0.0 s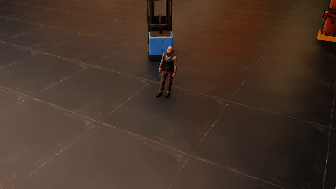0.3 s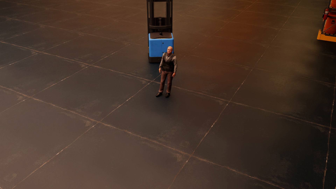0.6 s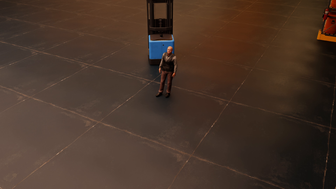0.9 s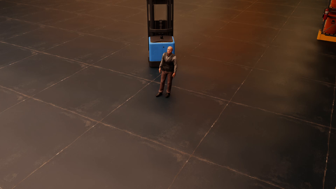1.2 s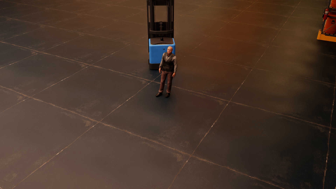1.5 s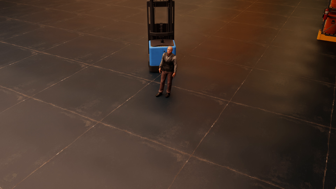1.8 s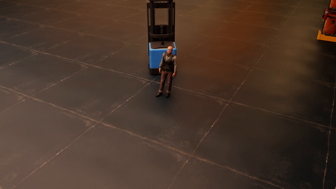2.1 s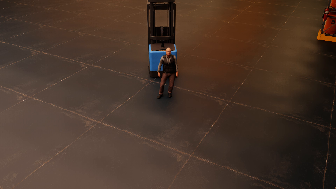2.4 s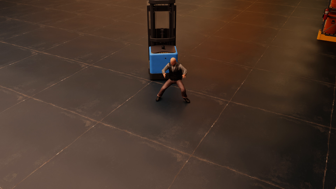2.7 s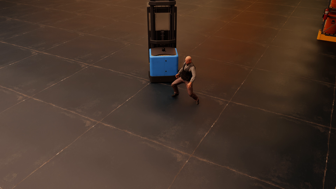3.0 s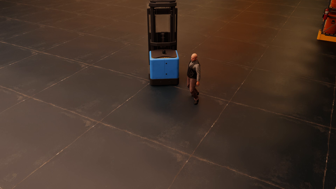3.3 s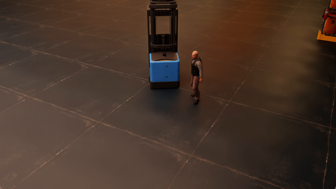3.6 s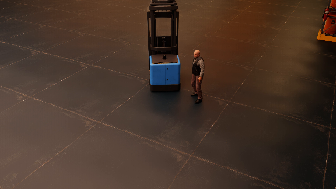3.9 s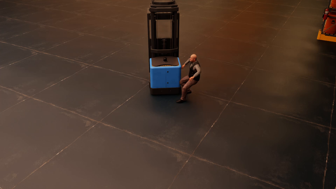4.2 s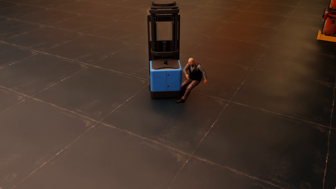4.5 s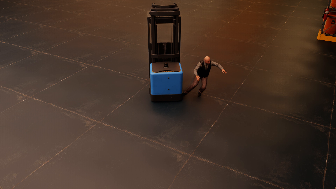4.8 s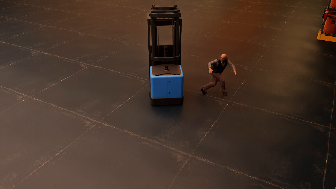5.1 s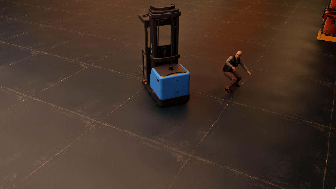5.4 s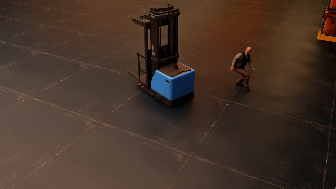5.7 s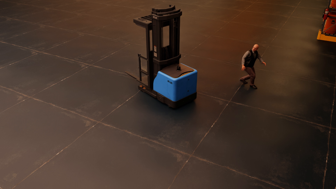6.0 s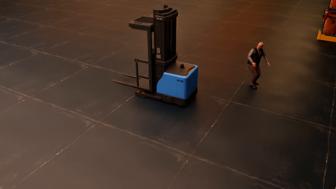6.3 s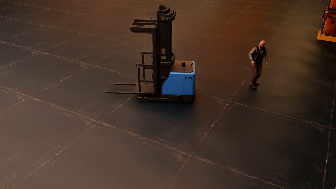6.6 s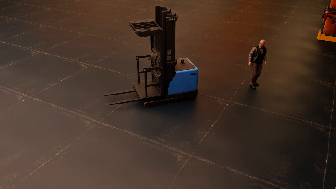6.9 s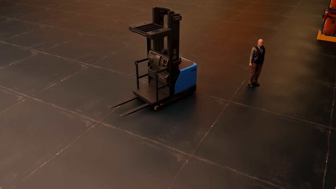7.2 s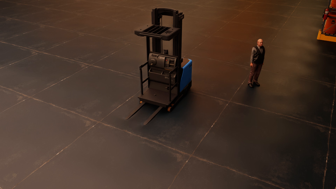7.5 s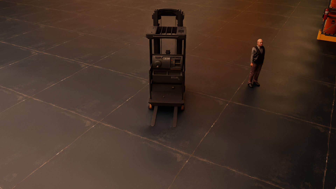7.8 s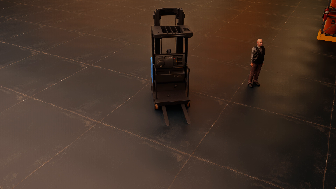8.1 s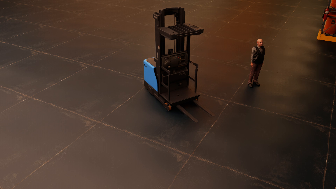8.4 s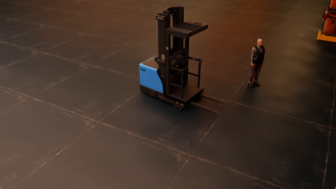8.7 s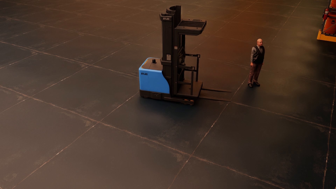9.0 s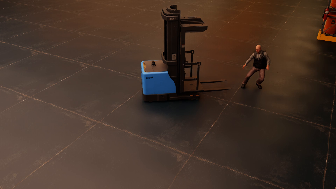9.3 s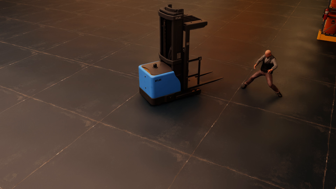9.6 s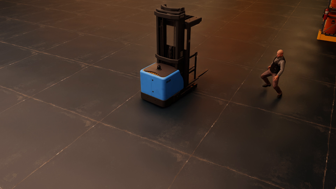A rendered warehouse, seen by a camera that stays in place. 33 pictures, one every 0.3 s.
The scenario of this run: Near miss between a forklift and a person.
